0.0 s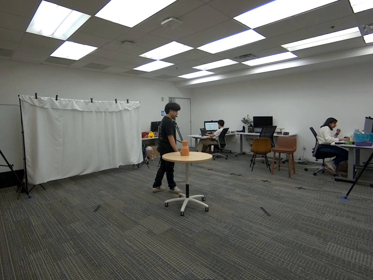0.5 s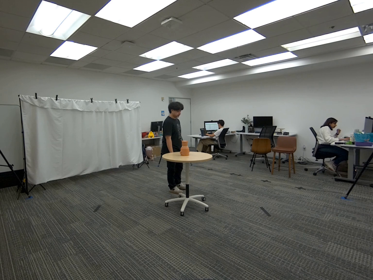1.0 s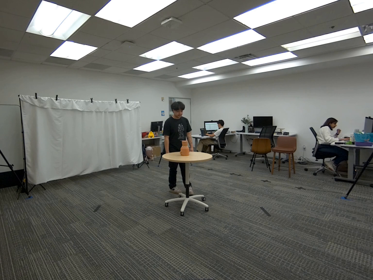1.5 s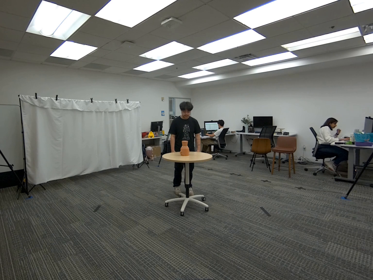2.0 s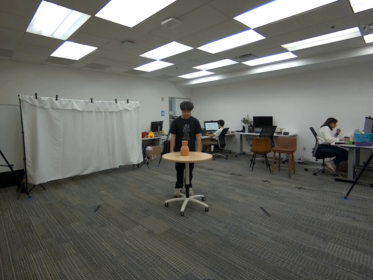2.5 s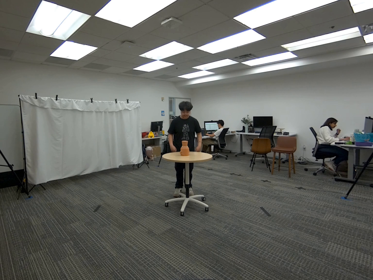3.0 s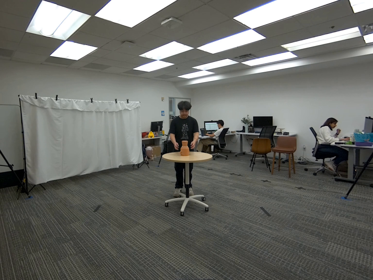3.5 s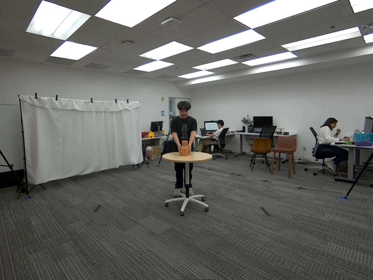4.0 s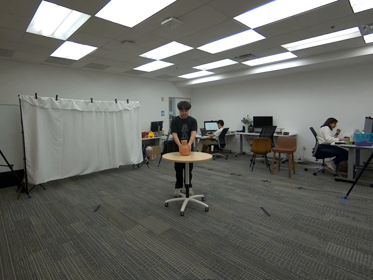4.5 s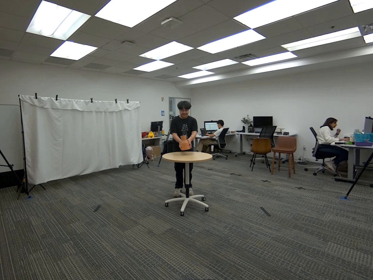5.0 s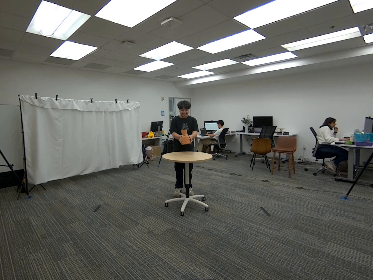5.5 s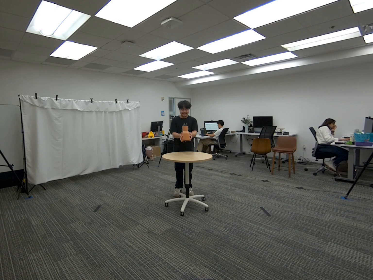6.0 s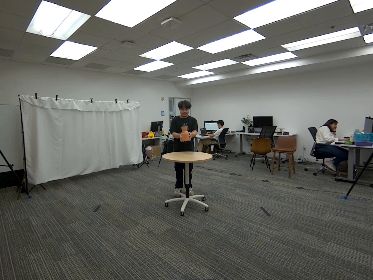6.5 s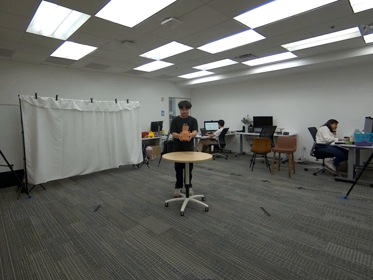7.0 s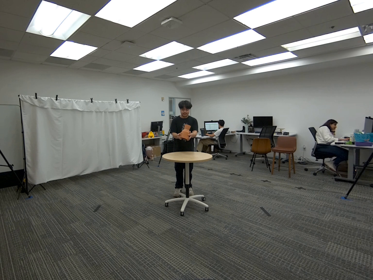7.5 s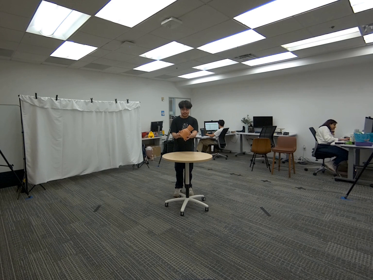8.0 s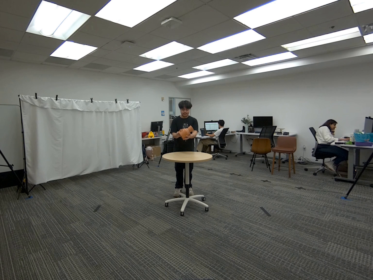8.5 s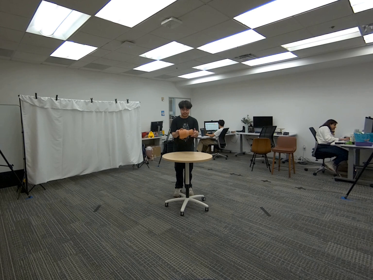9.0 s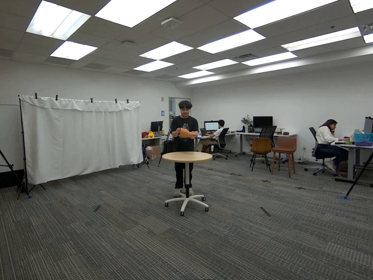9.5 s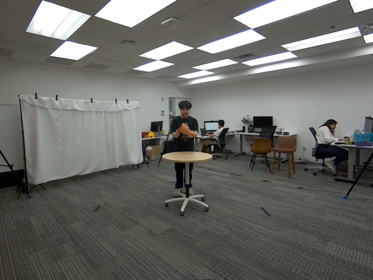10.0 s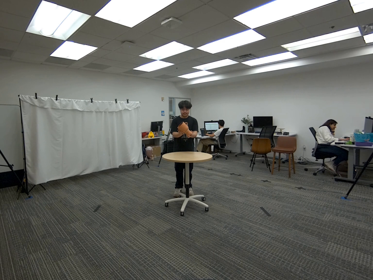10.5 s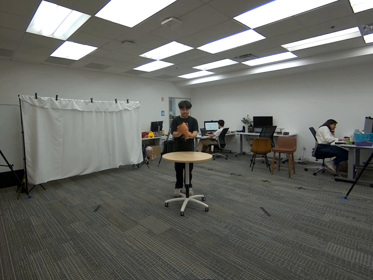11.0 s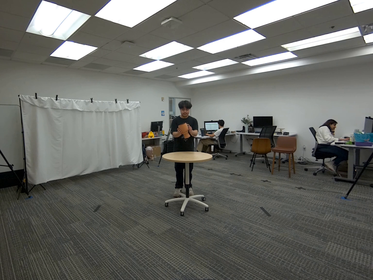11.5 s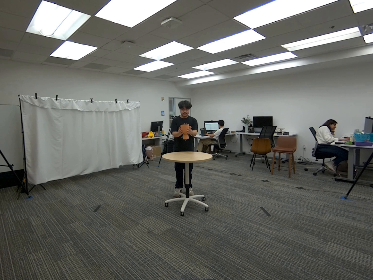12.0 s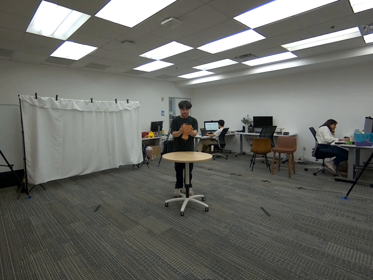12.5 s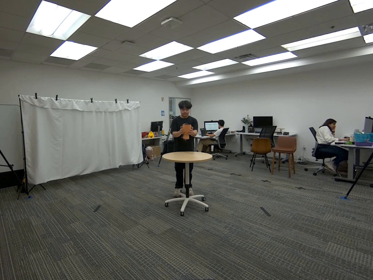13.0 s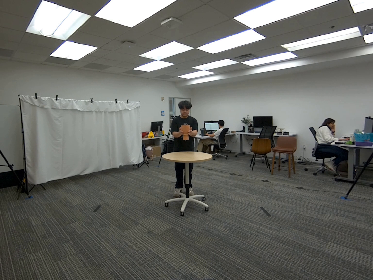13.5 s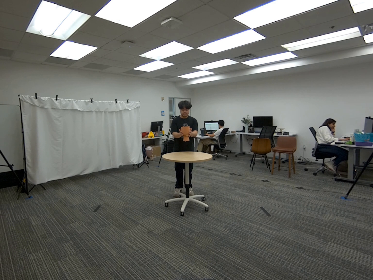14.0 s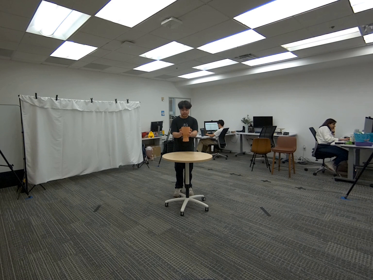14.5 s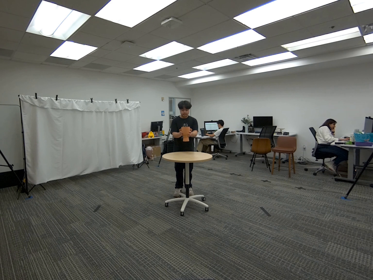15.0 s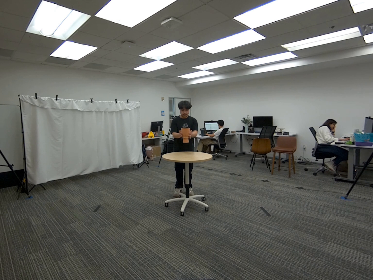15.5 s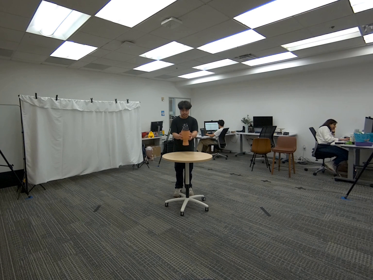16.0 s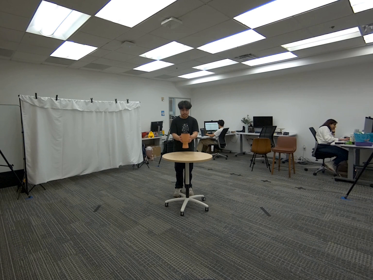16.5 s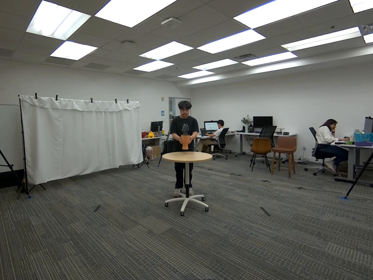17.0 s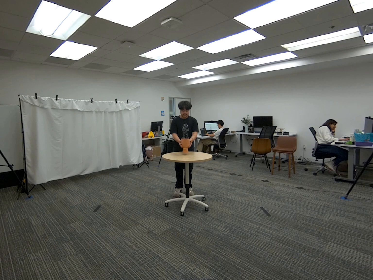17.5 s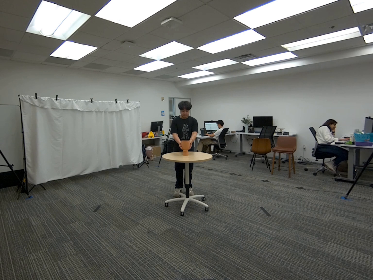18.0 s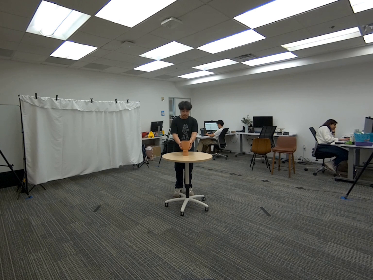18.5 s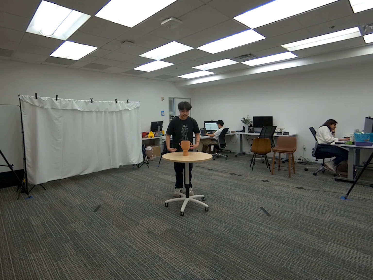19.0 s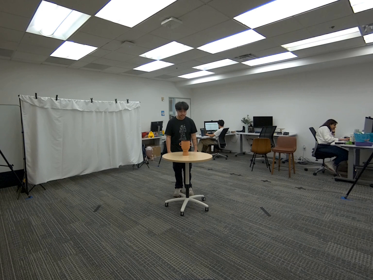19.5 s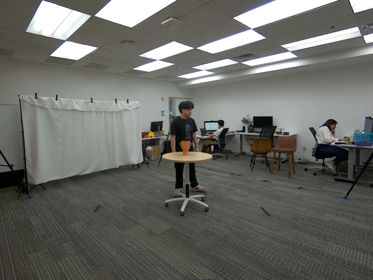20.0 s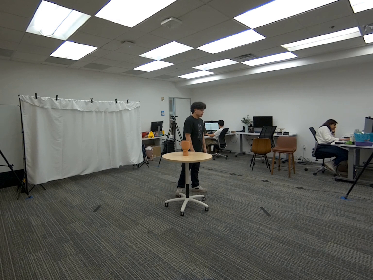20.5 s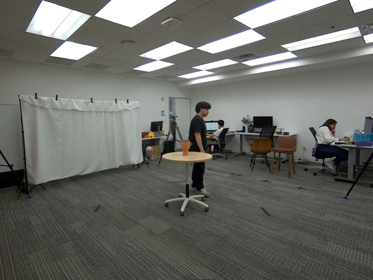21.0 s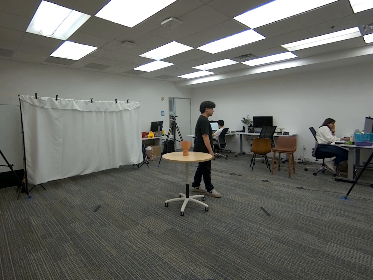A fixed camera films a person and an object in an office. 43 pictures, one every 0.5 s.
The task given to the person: Walk over to the ceramic vase on the round table and pick it up with both hands. Place the vase upside on the table.
